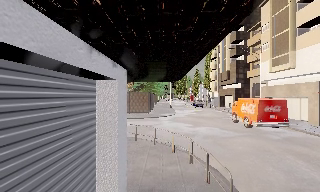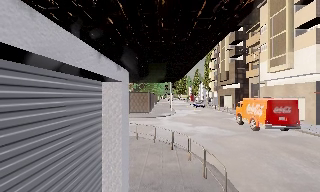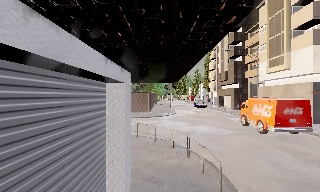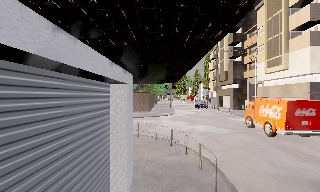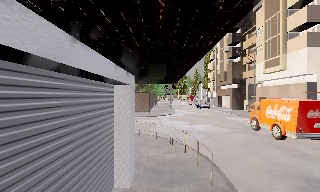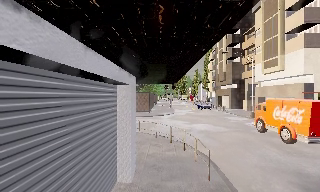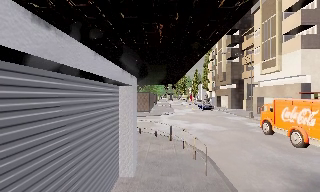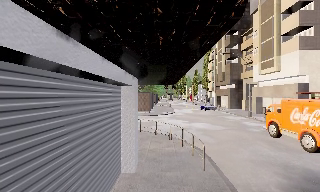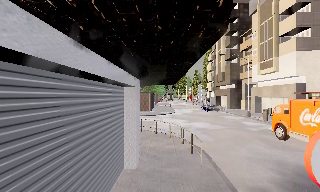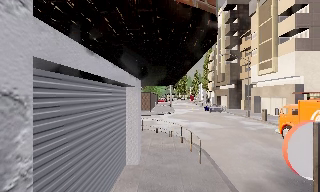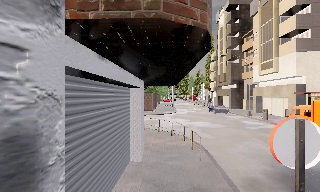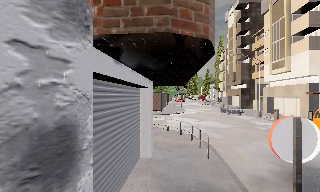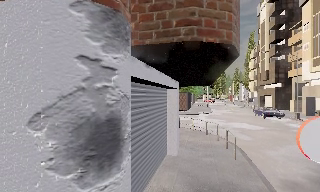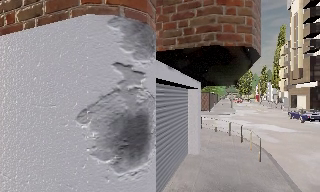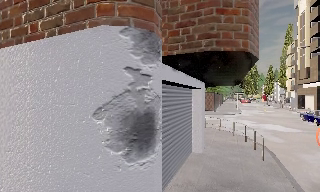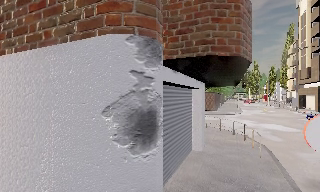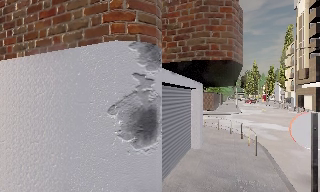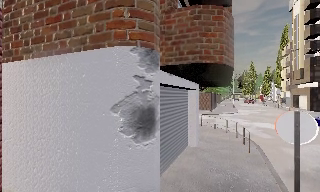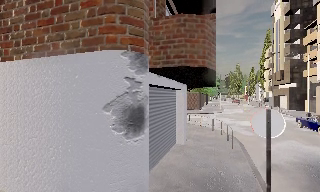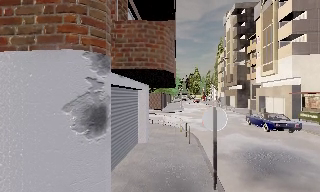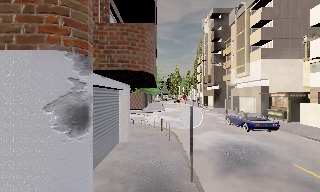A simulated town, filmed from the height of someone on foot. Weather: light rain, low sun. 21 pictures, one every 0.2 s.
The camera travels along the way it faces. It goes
backward.
0.0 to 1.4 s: The camera travels backward, about 2 m, so what stands in front gets smaller.
1.4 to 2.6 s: The camera pans to its left, which is counterclockwise from overhead, by about 20 degrees. It travels backward, about 1.5 m, so what stands in front gets smaller.
2.6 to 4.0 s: The scene slides to the left, as the camera pans about 20 degrees to its right. It travels backward, about 2 m, so what stands in front gets smaller.
The film runs backward here.
